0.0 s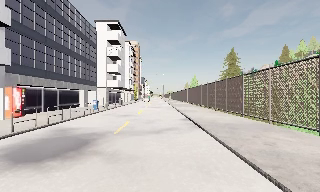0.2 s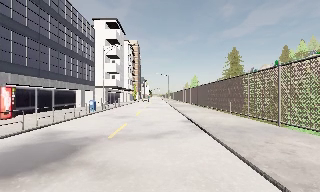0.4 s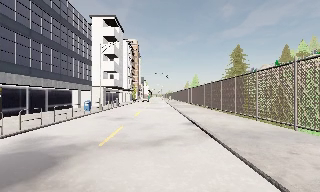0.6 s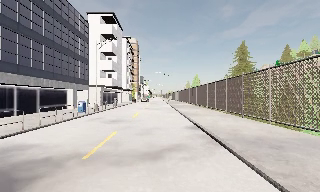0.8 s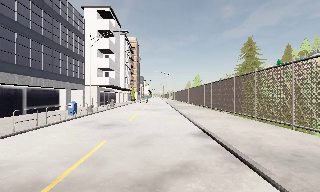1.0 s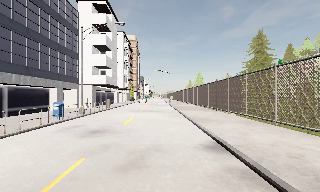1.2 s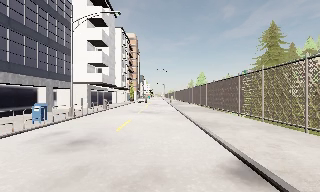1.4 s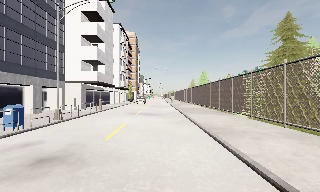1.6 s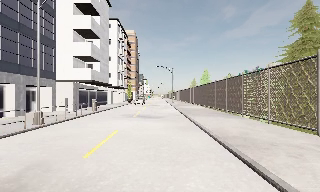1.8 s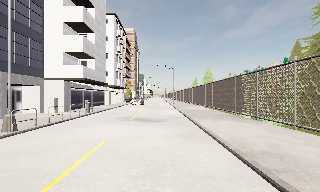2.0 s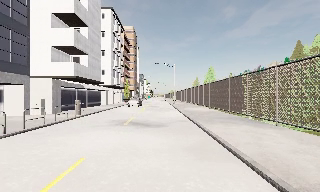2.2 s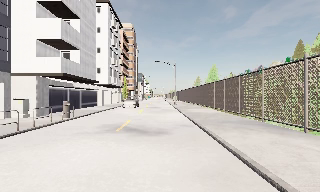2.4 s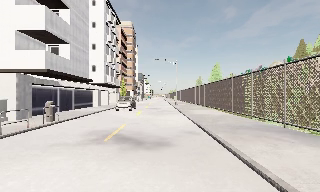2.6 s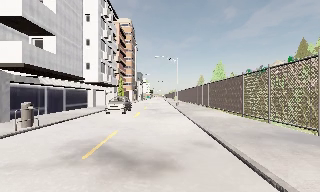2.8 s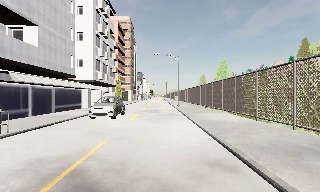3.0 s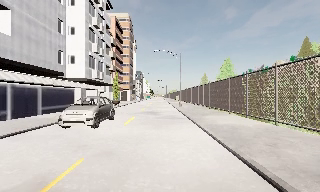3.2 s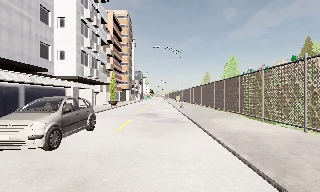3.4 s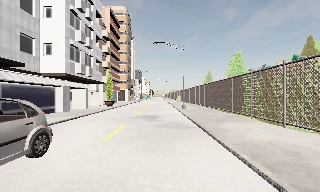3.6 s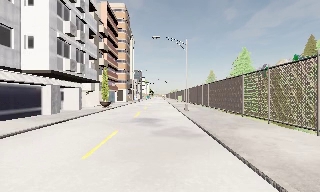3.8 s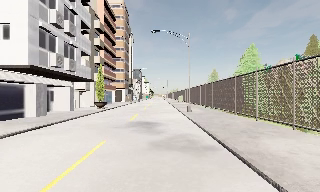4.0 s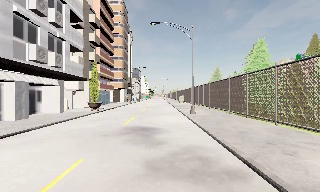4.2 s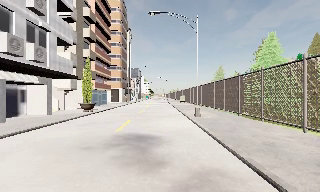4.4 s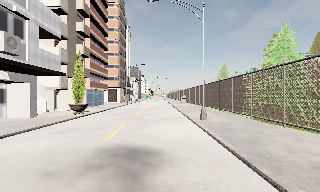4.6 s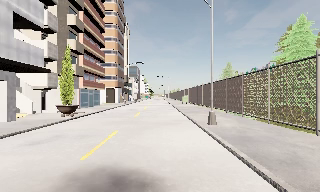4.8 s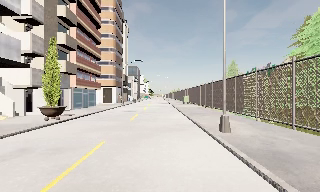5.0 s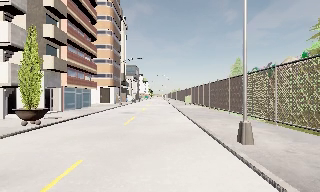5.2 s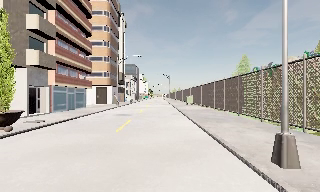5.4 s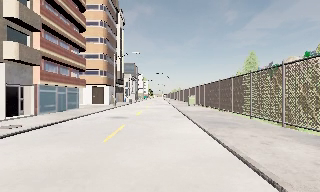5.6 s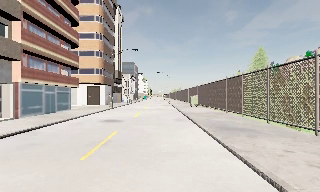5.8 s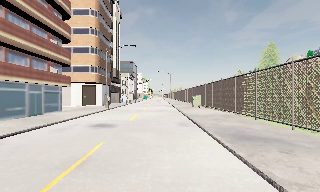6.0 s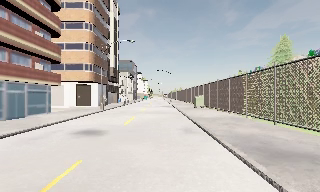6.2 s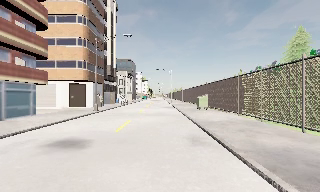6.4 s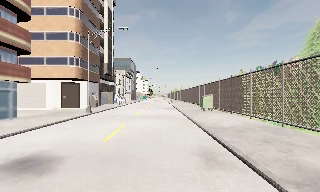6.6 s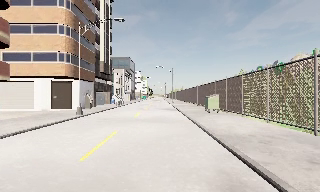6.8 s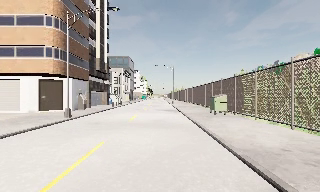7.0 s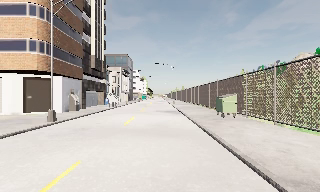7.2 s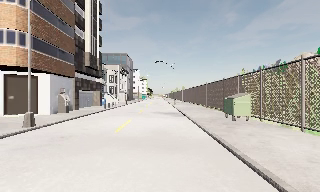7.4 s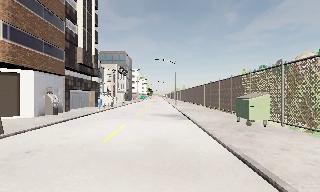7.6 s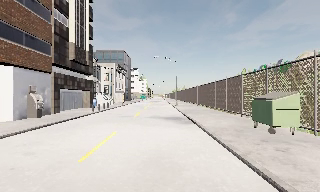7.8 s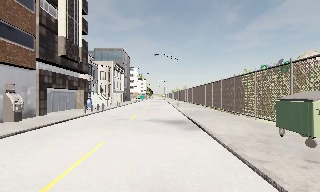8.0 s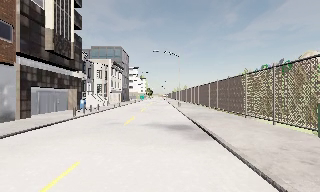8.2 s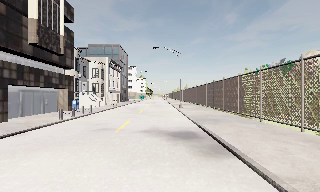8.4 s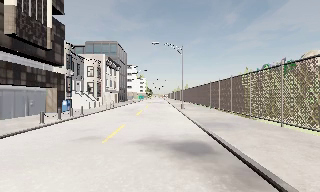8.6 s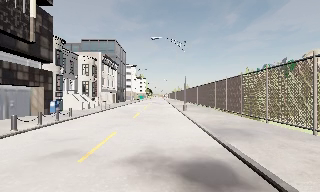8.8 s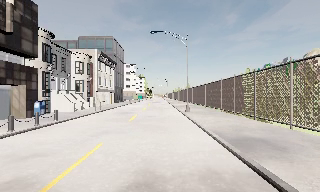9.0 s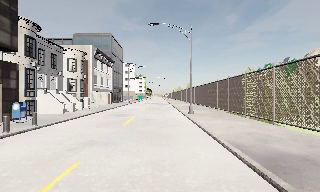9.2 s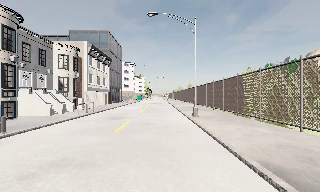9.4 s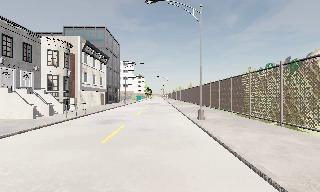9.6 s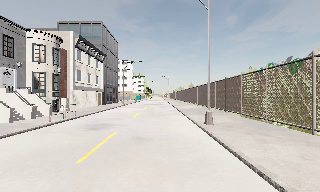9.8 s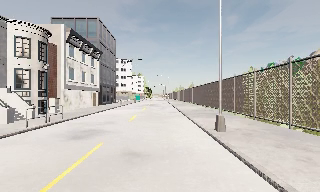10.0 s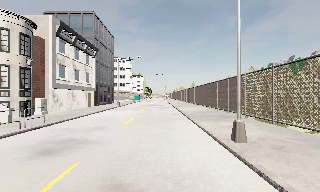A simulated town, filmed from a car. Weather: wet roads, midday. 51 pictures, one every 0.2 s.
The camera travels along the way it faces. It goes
forward.
0.0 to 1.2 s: The camera travels forward, about 8 m, so what stands in front looms larger. It gains speed.
1.2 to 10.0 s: The camera travels forward, about 75 m, so what stands in front looms larger.
The film runs forward here.
